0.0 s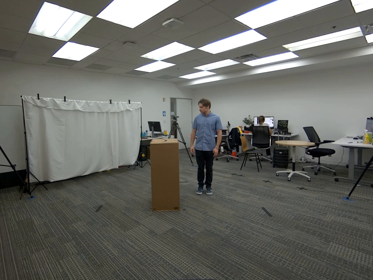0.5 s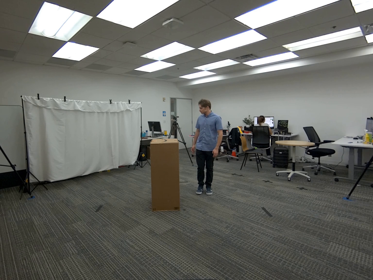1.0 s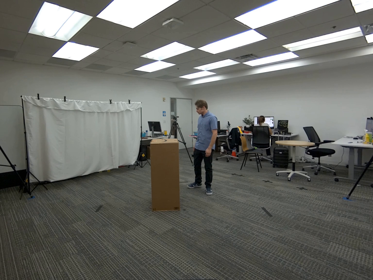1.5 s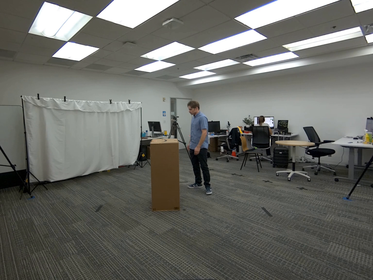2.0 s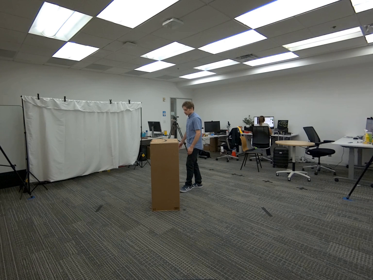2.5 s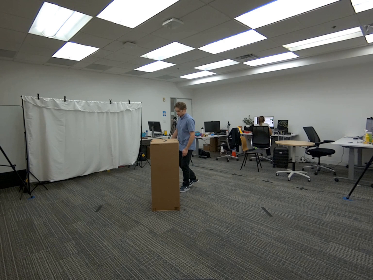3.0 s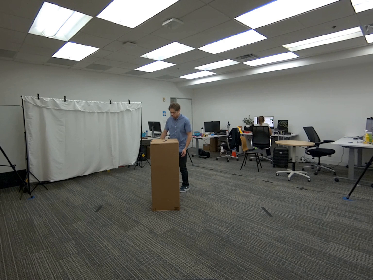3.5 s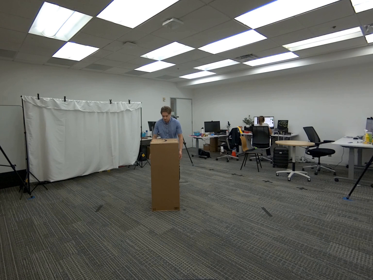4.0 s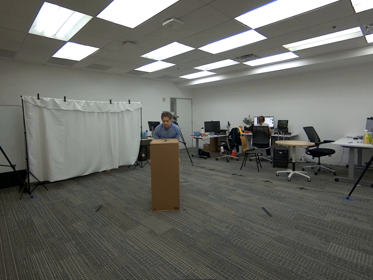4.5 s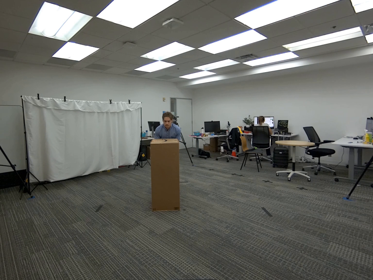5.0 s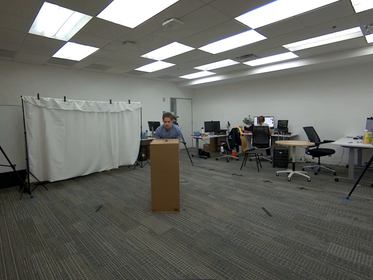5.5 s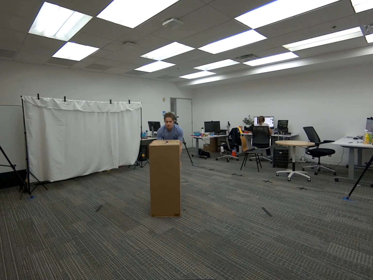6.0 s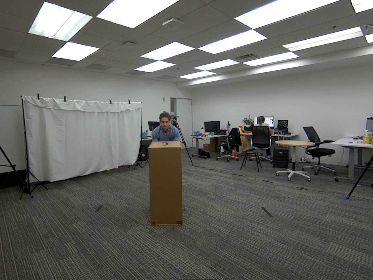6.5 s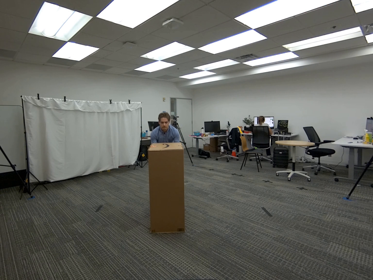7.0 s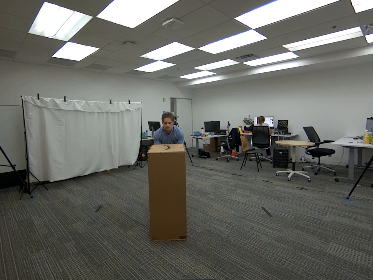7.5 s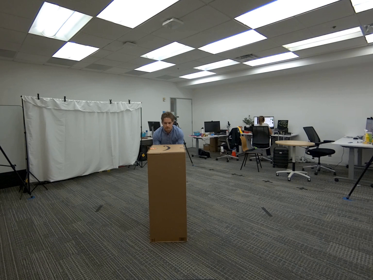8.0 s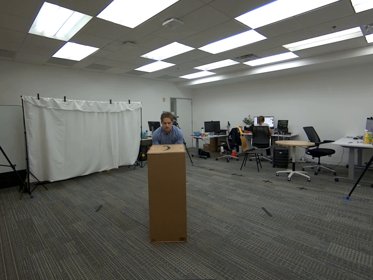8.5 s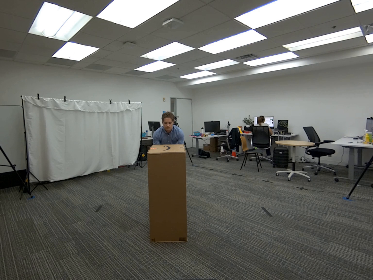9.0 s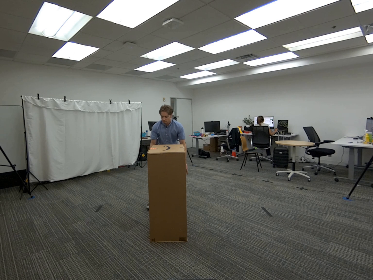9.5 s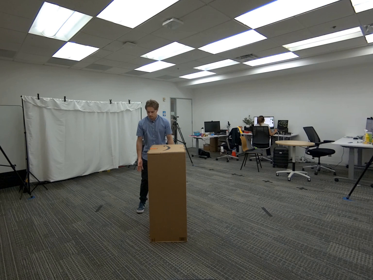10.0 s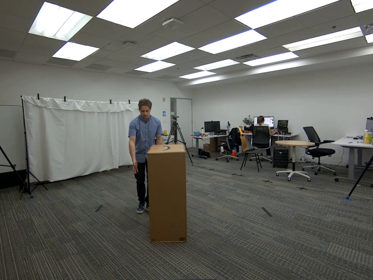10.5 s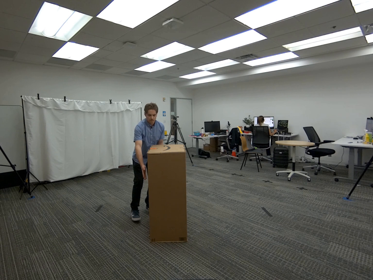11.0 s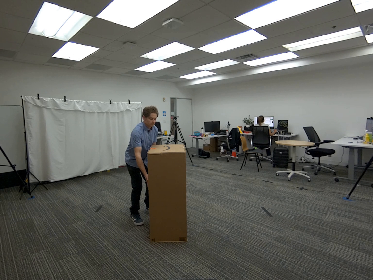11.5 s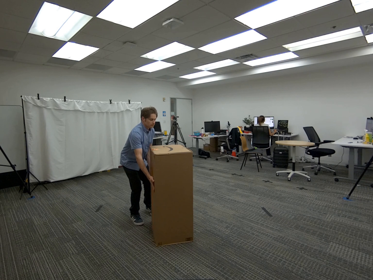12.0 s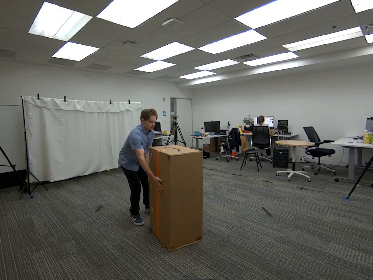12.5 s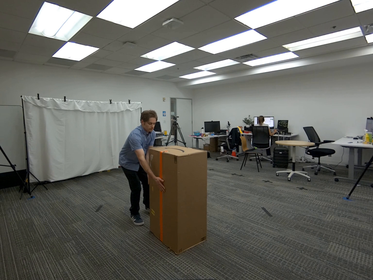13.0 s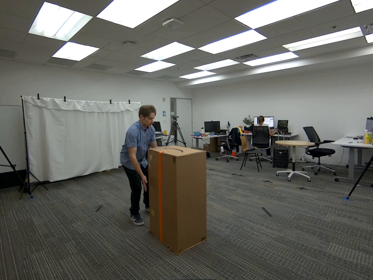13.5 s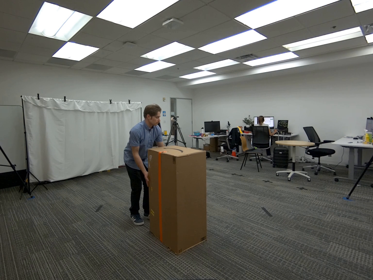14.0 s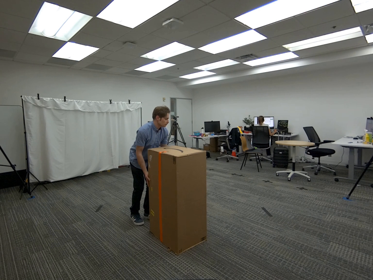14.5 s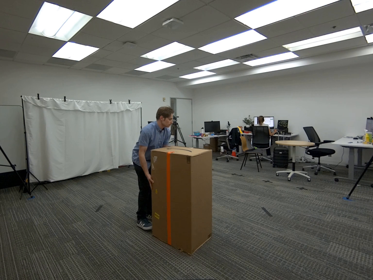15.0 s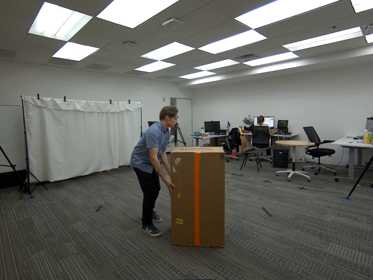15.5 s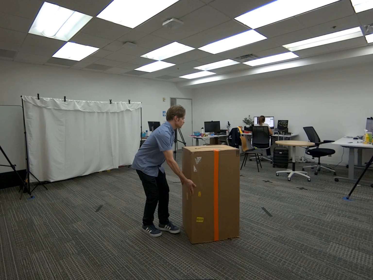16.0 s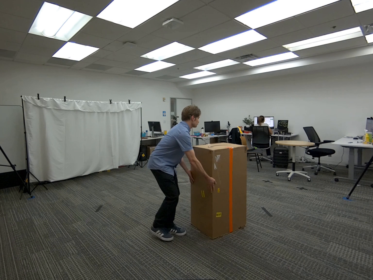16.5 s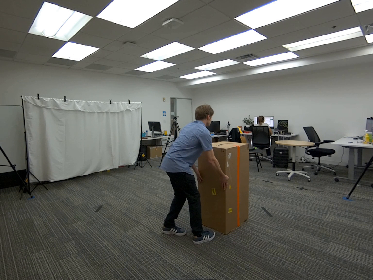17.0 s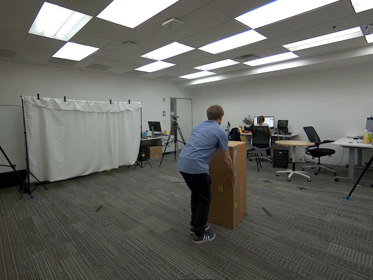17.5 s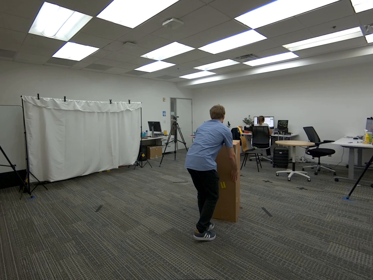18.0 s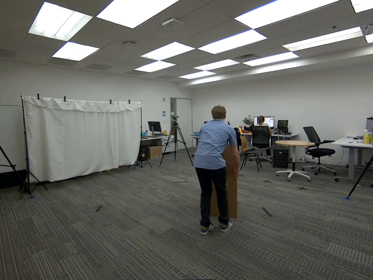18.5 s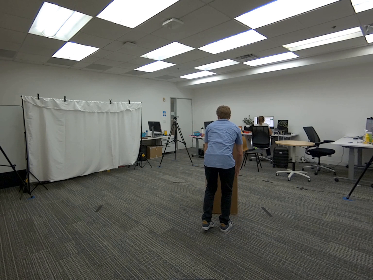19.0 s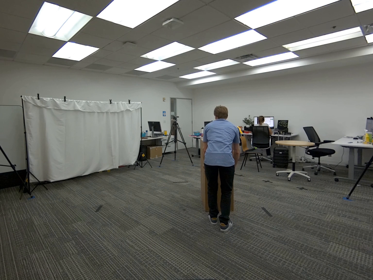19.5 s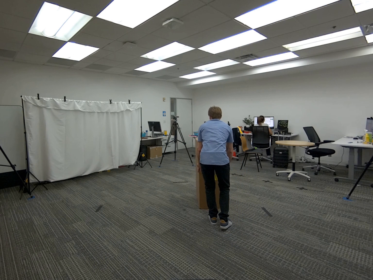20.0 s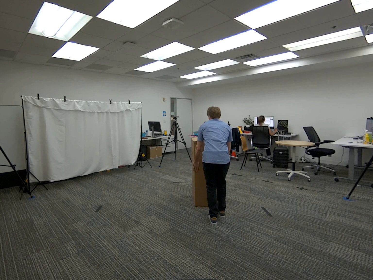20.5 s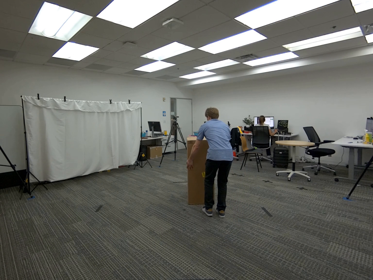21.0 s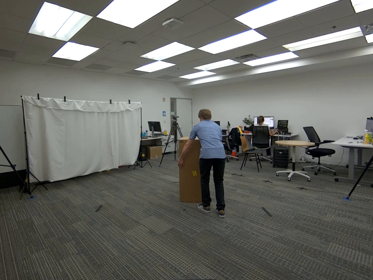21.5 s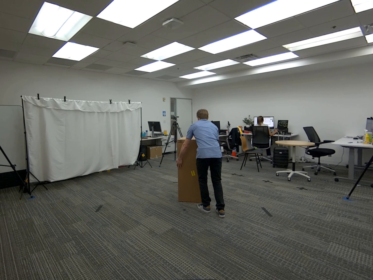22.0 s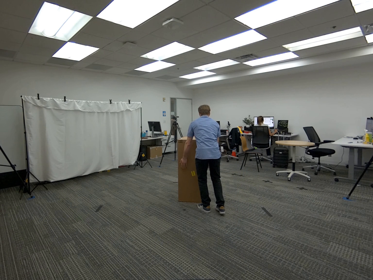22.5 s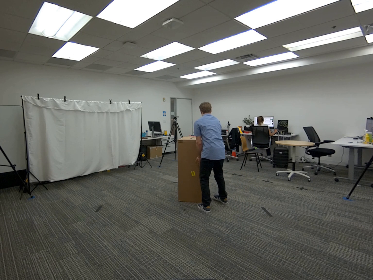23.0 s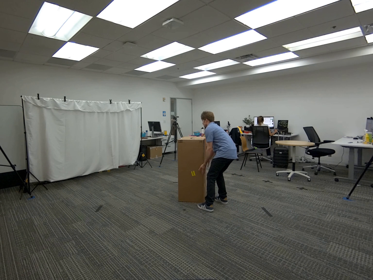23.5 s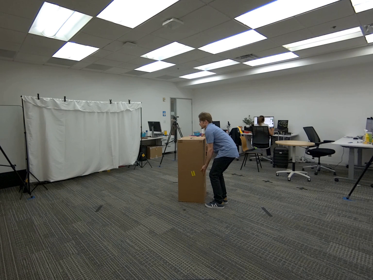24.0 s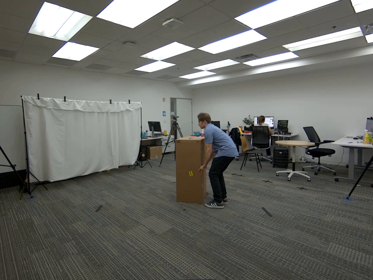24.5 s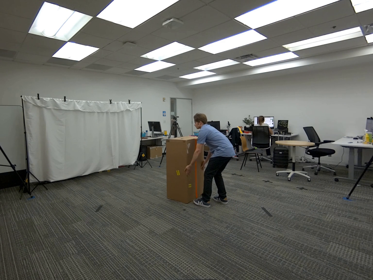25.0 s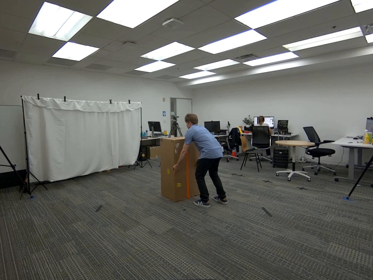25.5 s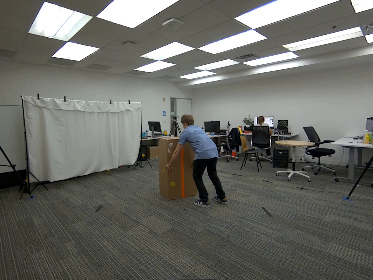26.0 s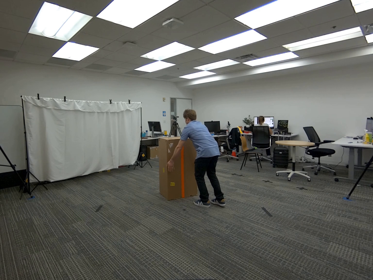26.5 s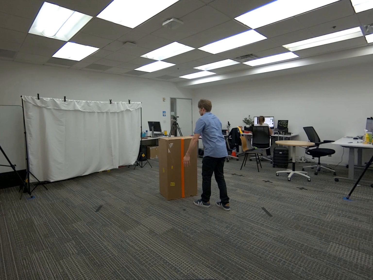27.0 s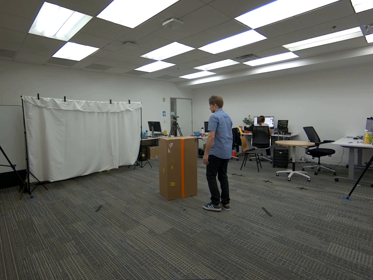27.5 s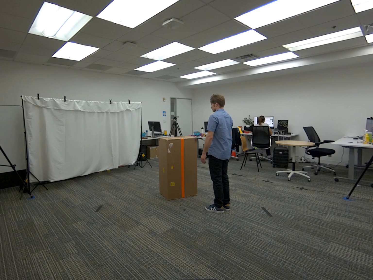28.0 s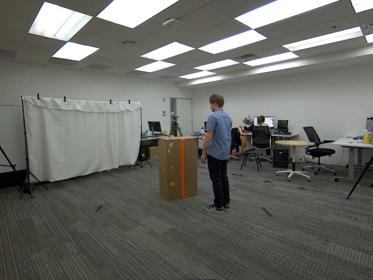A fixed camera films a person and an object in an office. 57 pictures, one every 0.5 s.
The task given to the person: Walk to the giant cardboard box and bend down slightly. Place both hands on the box and push it around within the bounding area. Continue pushing the box until you are finished.
